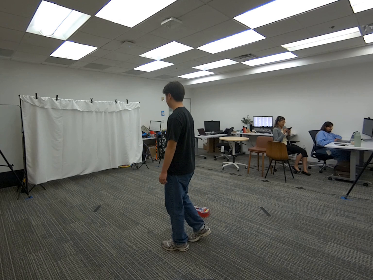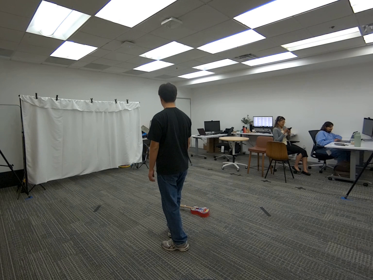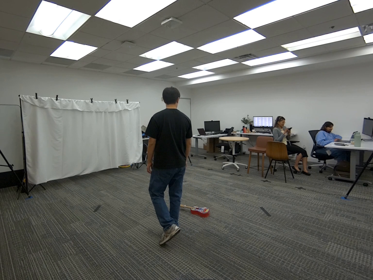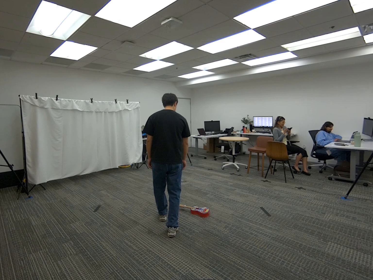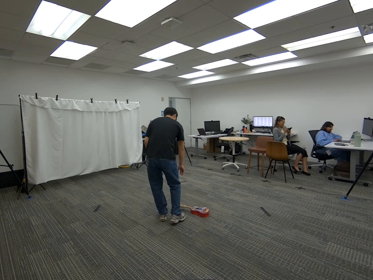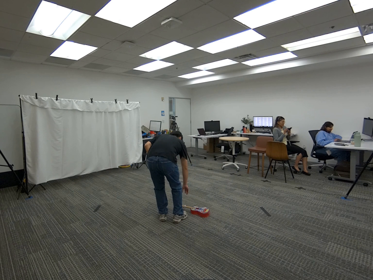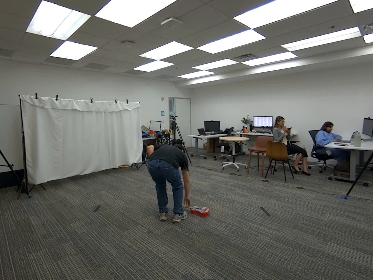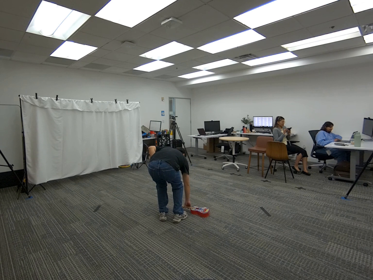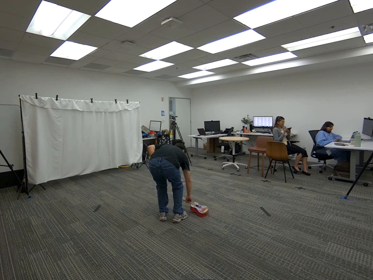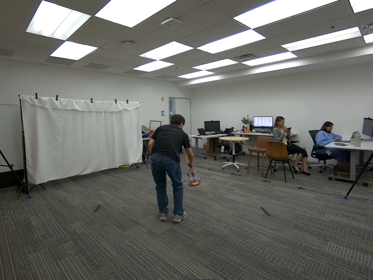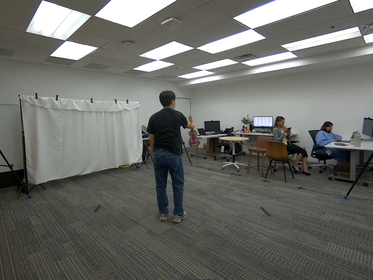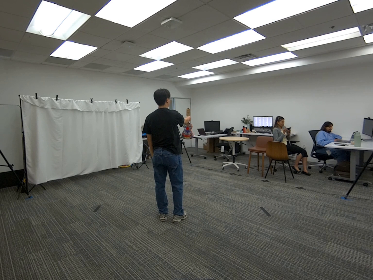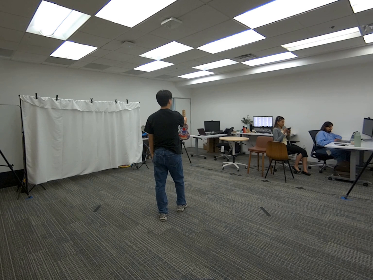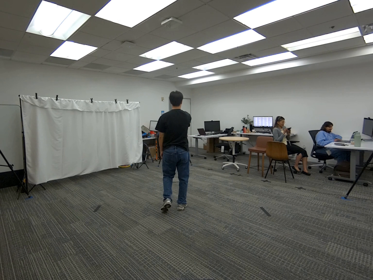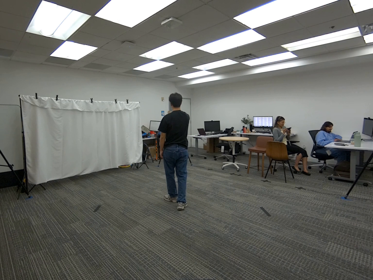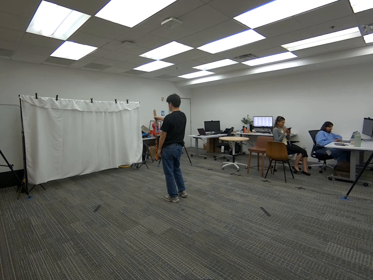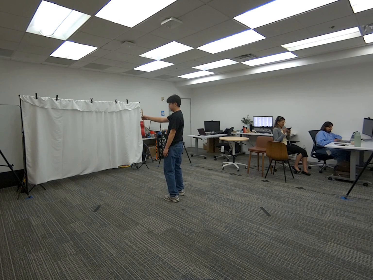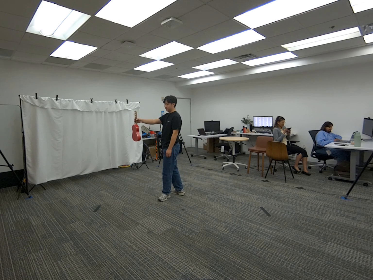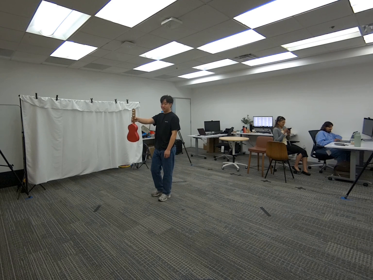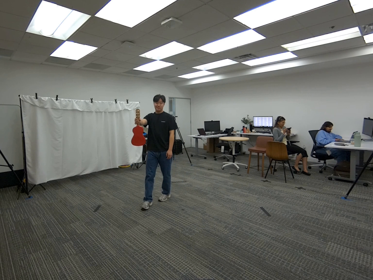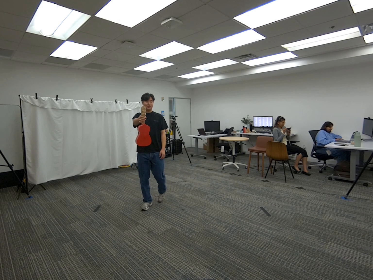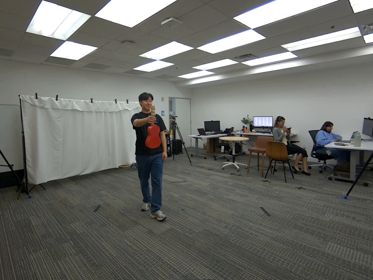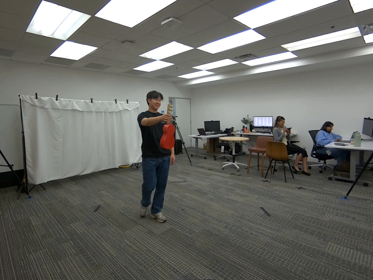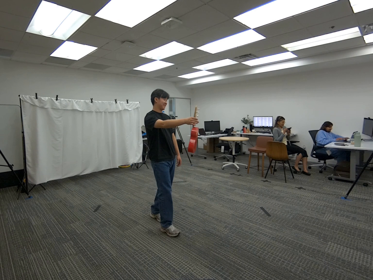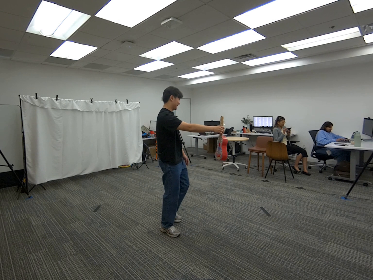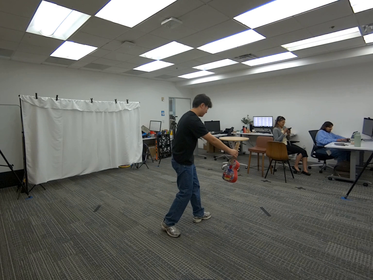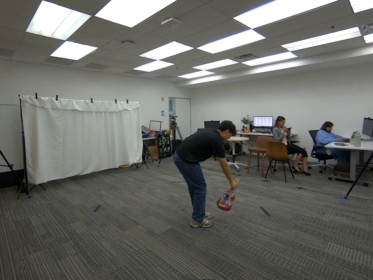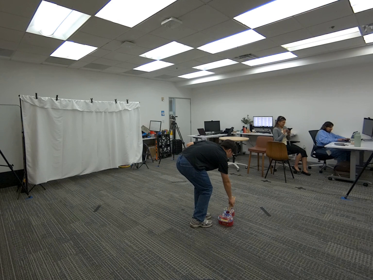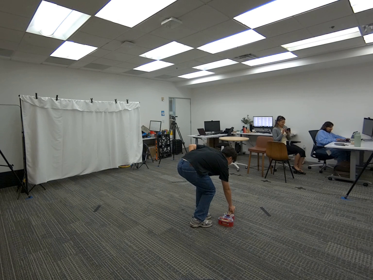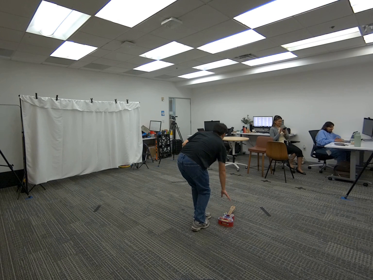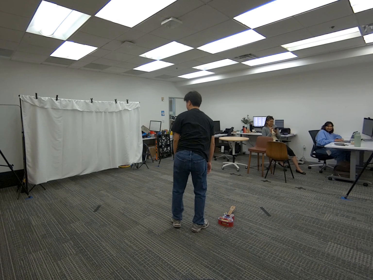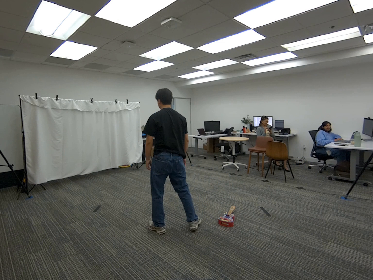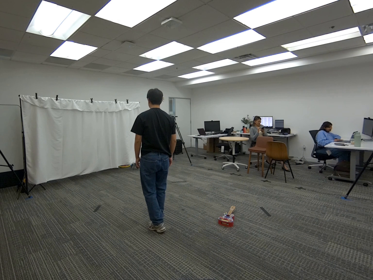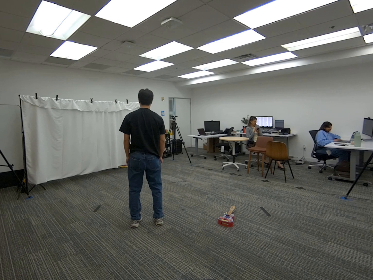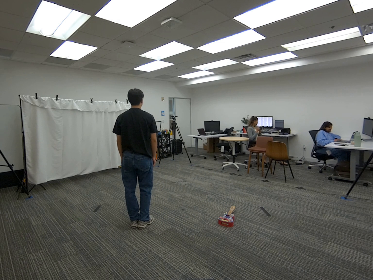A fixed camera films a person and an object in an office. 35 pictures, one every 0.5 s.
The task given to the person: Walk over to the guitar on the ground and pick up the guitar from the neck with your right hand. Walk around the bounding area with the guitar in front of you and place back on the ground when finished.
